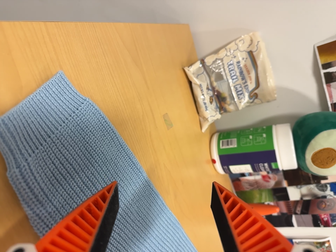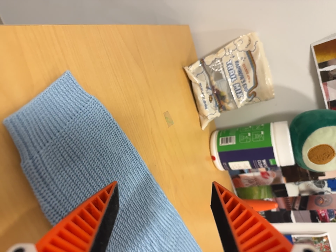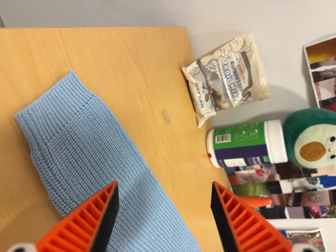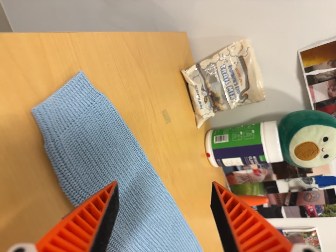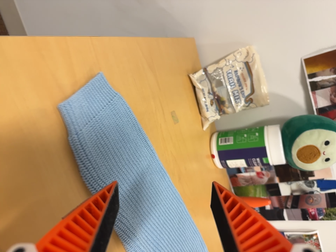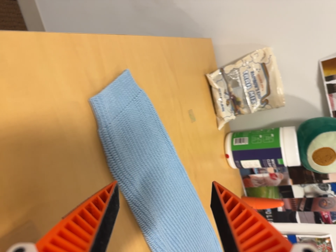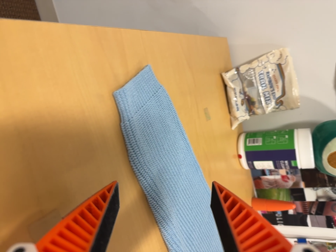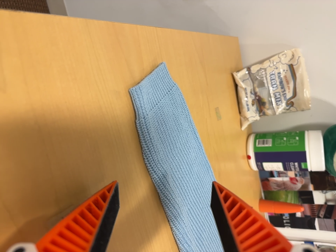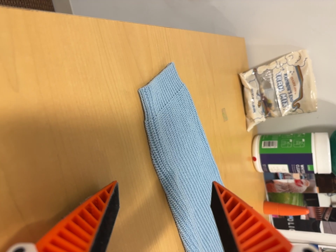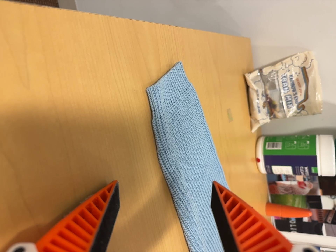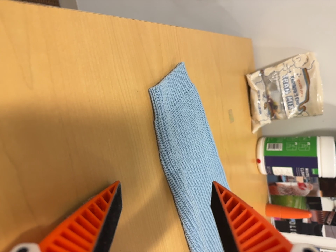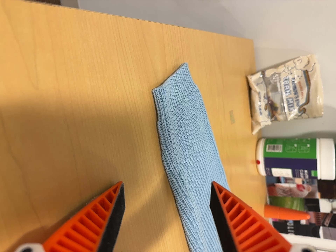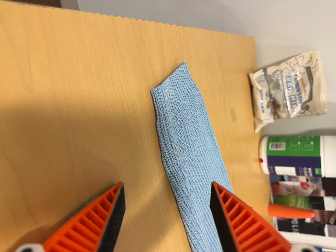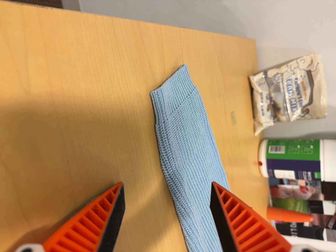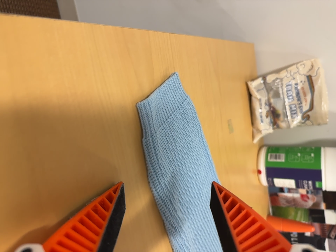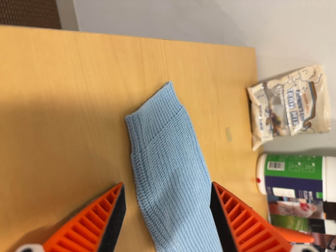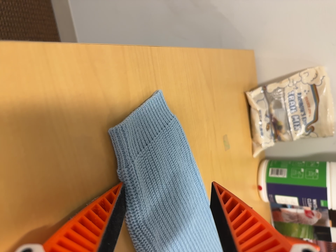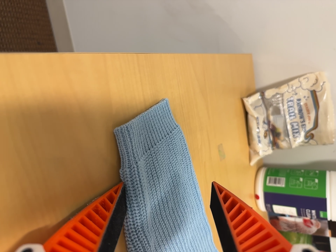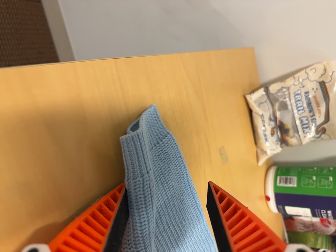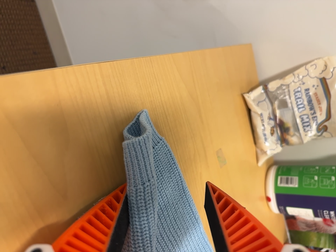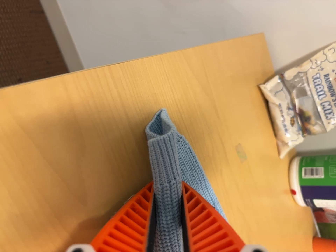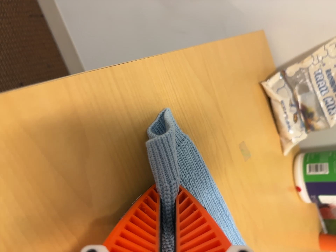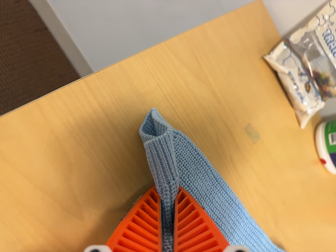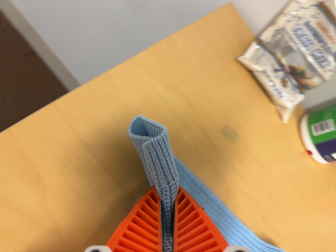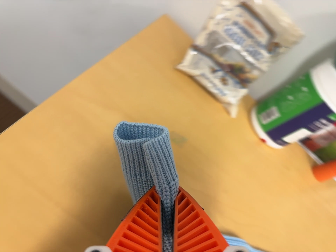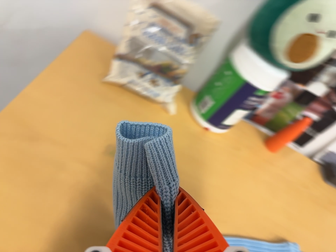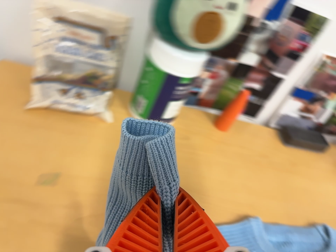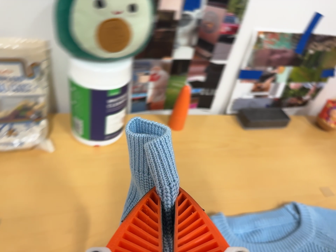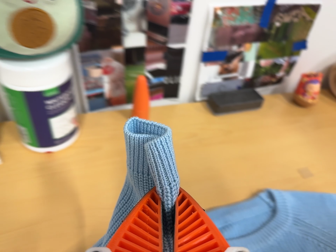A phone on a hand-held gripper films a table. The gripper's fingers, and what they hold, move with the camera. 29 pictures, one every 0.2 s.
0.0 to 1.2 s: The camera travels backward and to its left, about 12 cm, so what stands in front gets smaller.
1.2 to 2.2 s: The camera shifts only a little, or ends up much as it began.
2.2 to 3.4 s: The camera travels forward, to its right and toward the top of its view, about 10 cm, so what stands in front looms larger.
3.4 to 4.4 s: The camera pans to its left by about 15 degrees. It travels to its right and forward, about 9 cm. It rolls about its line of sight by about 20 degrees, and the scene rotates counterclockwise.
4.4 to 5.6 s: The scene slides to the left, as the camera pans about 15 degrees to its right. It travels to its right, about 40 cm, so close, fixed things drift to the left. It rolls about its line of sight by about 65 degrees, and the scene rotates counterclockwise.
The film runs forward here.
